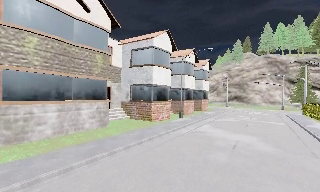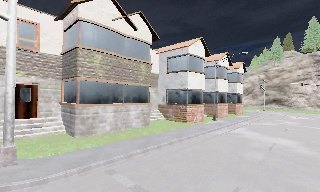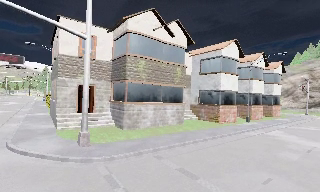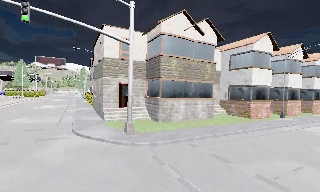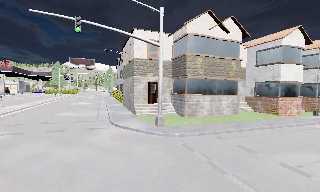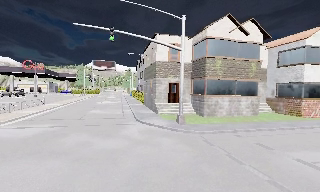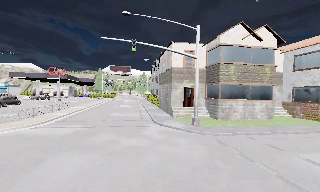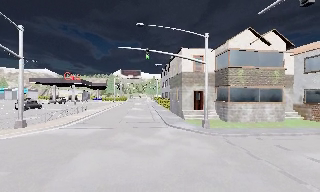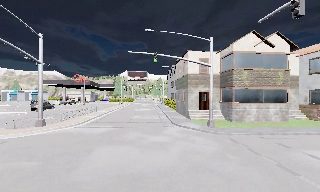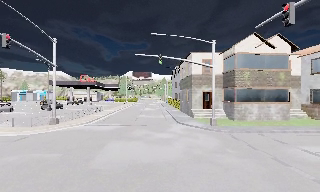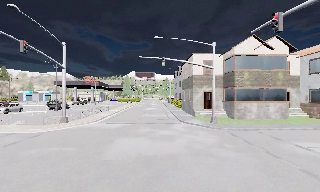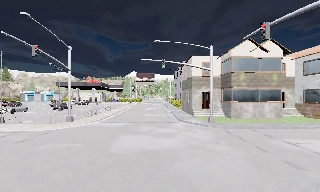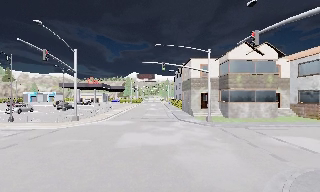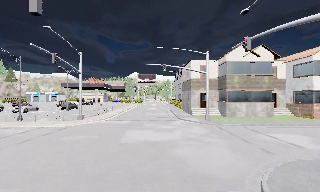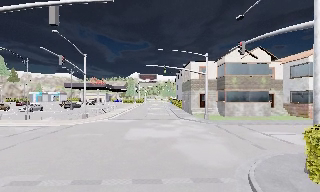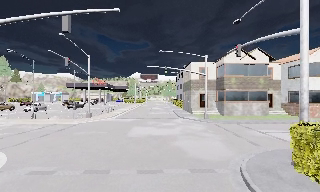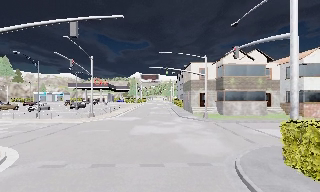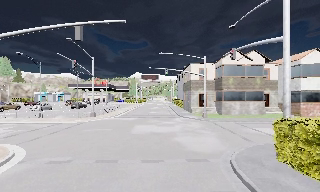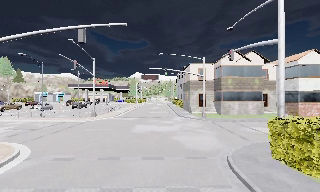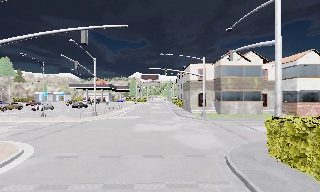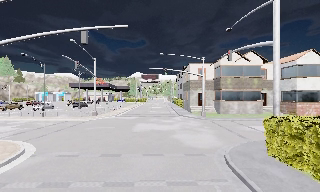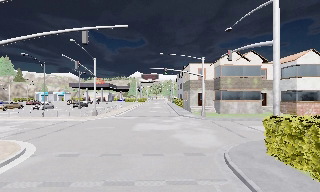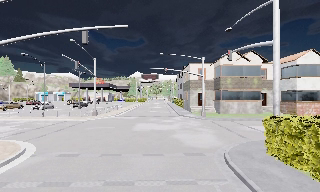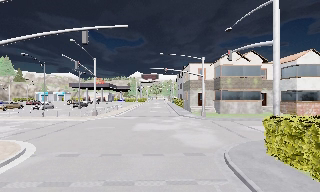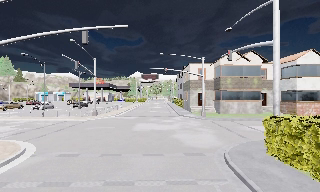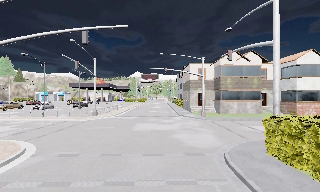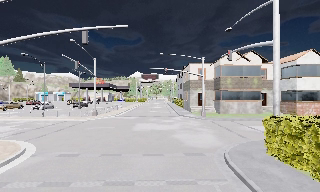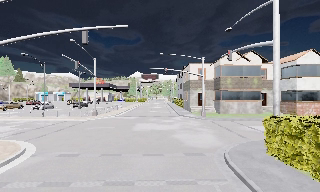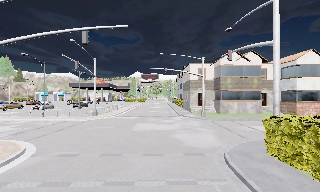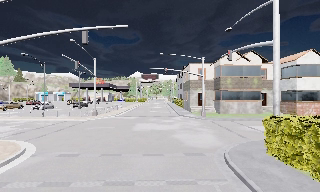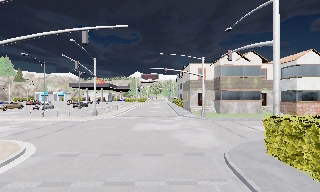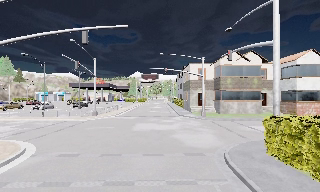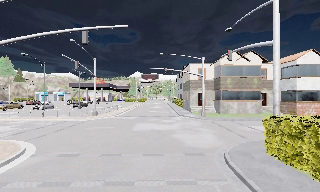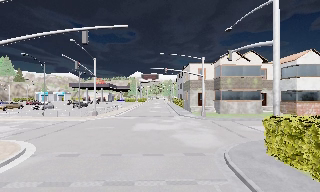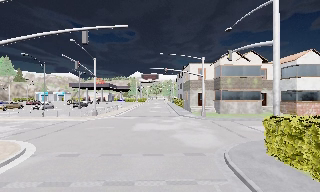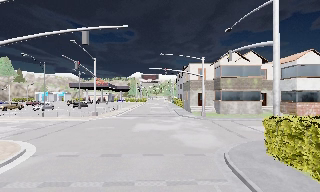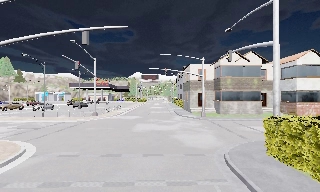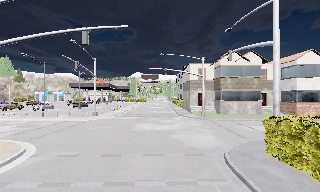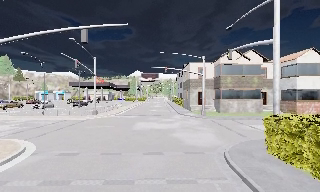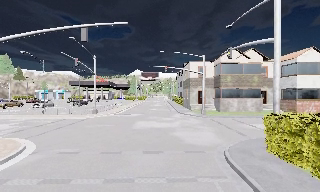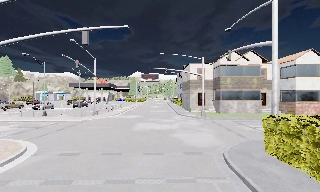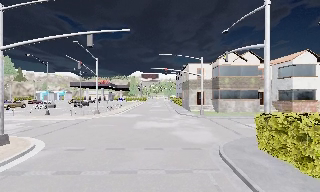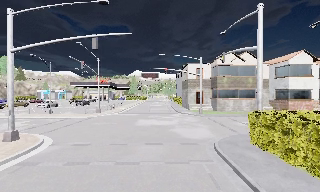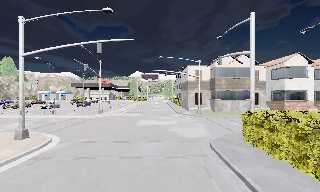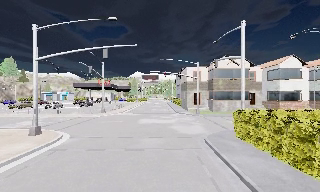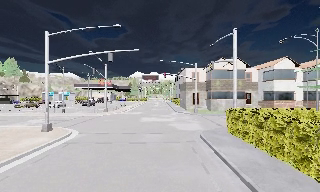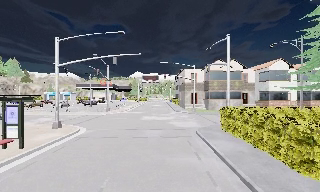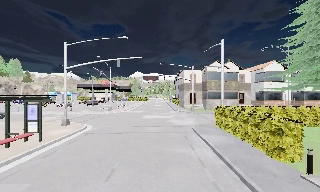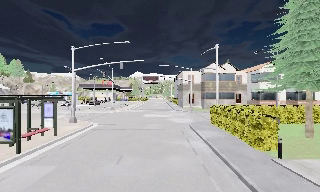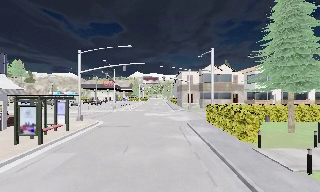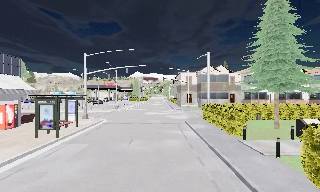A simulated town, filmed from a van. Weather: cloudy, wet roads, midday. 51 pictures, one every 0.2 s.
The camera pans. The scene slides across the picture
to the right.
The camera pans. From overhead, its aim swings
counterclockwise.
0.0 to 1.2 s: The camera swings to its left by about 50 degrees, and the scene slides to the right. It travels backward and to its left, about 8 m.
1.2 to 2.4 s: The camera travels backward, about 5 m, so what stands in front gets smaller.
2.4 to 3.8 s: The camera travels backward, about 4 m, so what stands in front gets smaller. It loses speed.
3.8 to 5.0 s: The camera shifts only a little, or ends up much as it began.
5.0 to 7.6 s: The camera keeps its place and its aim.
7.6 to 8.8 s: The camera travels backward, about 3 m, so what stands in front gets smaller. It gains speed.
8.8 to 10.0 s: The camera travels backward, about 8 m, so what stands in front gets smaller.
The film runs backward here.
